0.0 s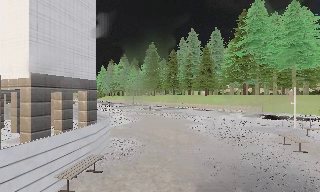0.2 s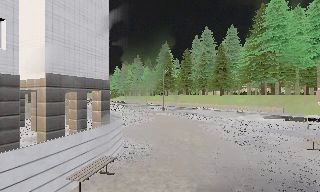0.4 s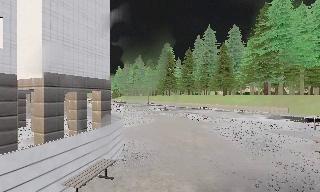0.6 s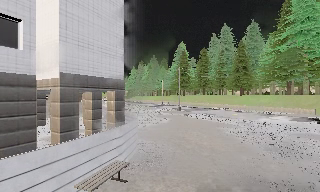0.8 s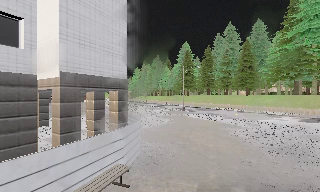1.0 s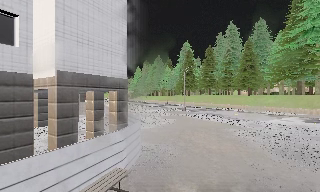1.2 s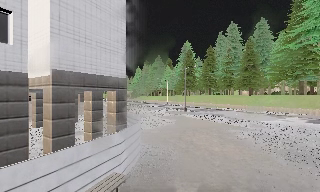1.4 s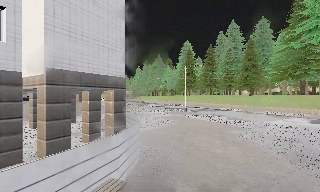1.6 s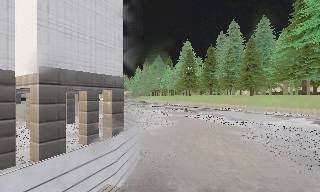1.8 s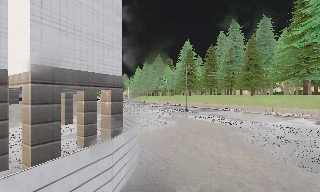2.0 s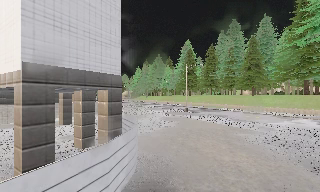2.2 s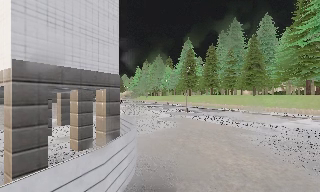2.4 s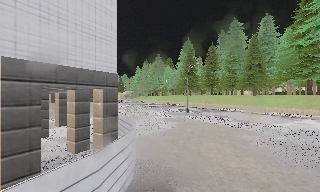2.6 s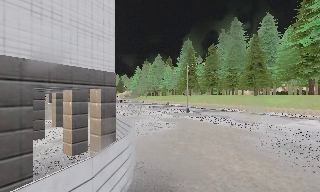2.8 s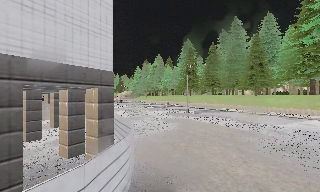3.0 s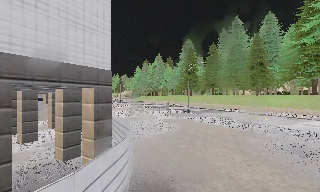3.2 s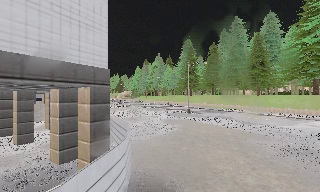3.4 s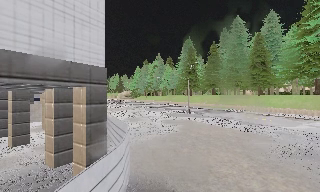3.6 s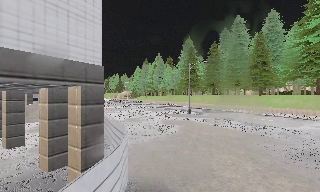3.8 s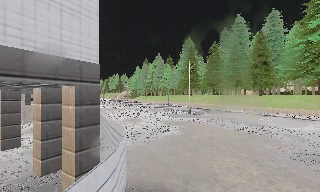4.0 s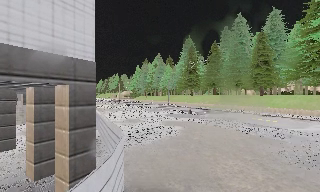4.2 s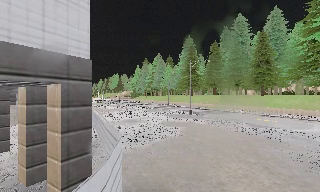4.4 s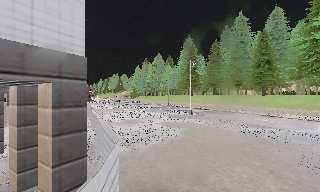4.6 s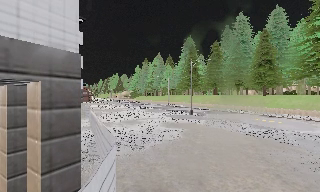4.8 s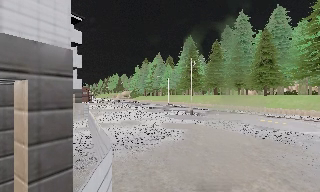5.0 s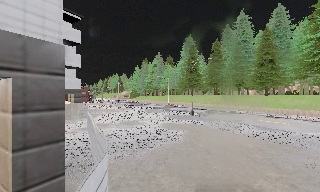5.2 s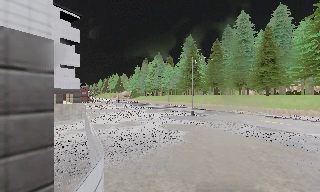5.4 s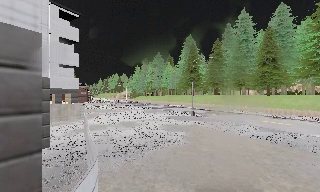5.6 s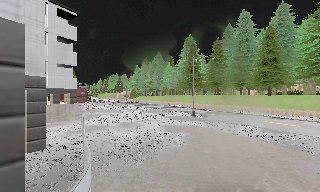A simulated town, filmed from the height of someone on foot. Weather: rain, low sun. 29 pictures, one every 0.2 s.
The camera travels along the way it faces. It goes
forward.
0.0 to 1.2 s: The camera swings to its left by about 10 degrees, and the scene slides to the right. It travels forward, about 1.5 m, so what stands in front looms larger.
1.2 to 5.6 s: The camera travels forward, about 6 m, so what stands in front looms larger.
The film runs forward here.
